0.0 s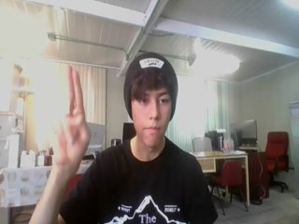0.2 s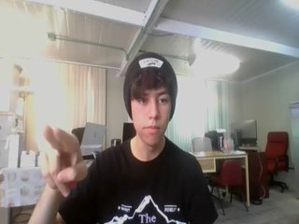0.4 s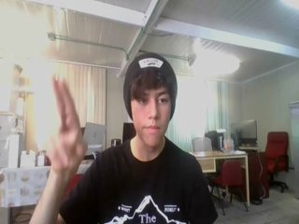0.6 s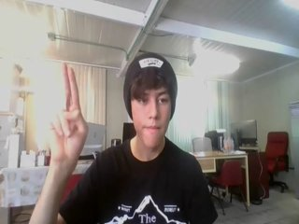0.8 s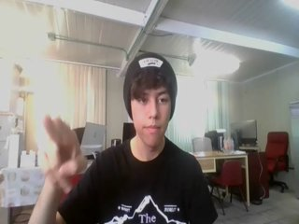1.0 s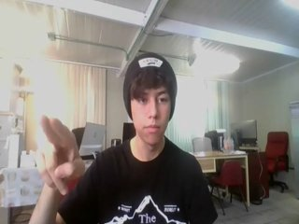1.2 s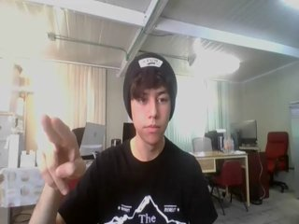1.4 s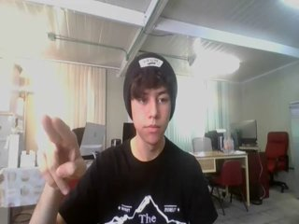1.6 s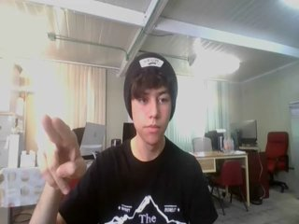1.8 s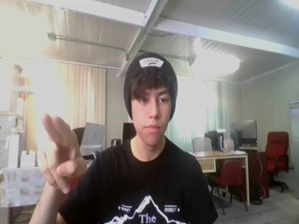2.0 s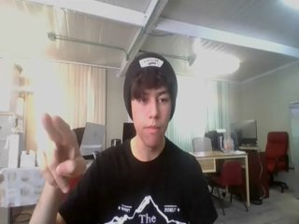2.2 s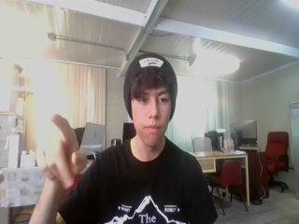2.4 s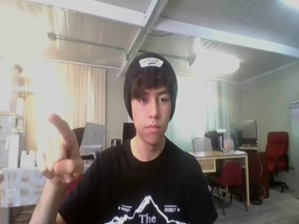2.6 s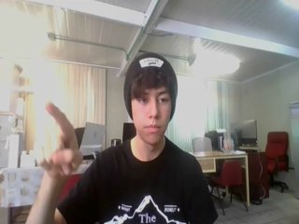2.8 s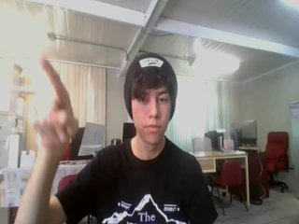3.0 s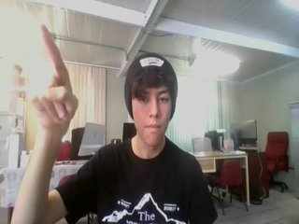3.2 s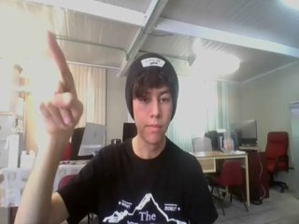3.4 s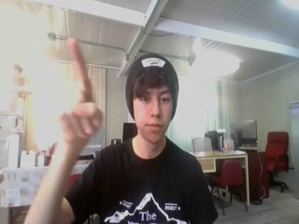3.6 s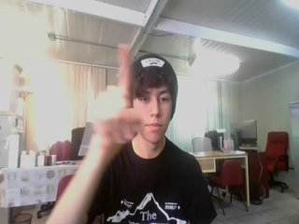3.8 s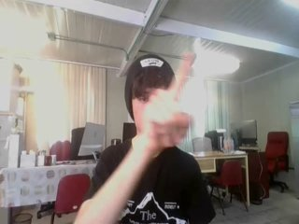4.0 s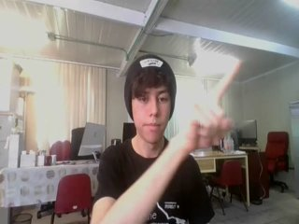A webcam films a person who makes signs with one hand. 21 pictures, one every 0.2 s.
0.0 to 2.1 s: Double click with two fingers.
2.2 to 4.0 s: Pointing with one finger.
